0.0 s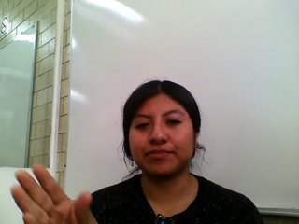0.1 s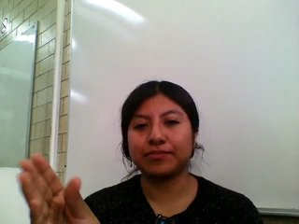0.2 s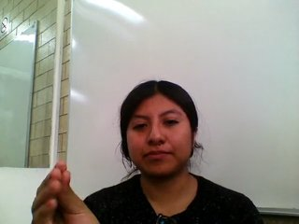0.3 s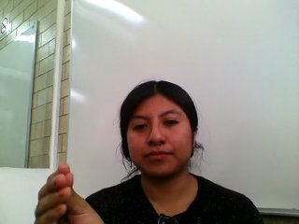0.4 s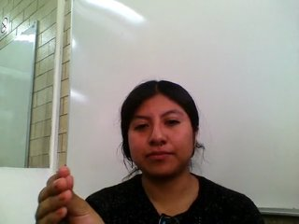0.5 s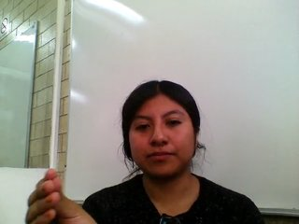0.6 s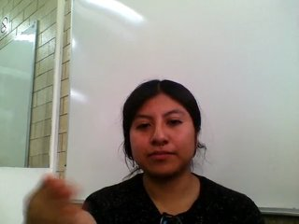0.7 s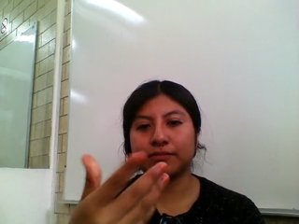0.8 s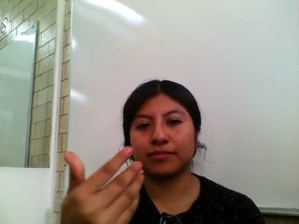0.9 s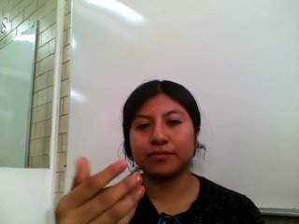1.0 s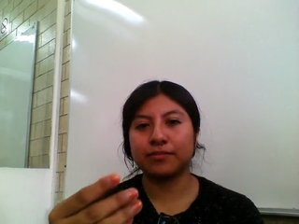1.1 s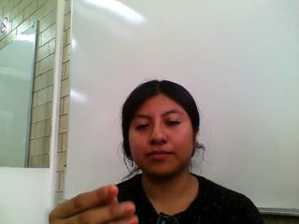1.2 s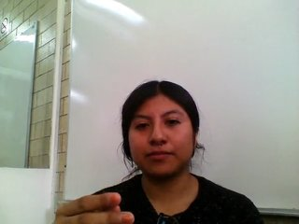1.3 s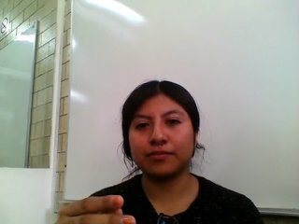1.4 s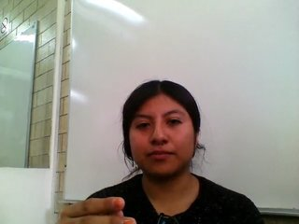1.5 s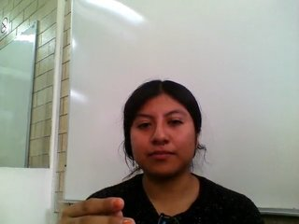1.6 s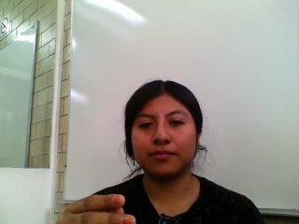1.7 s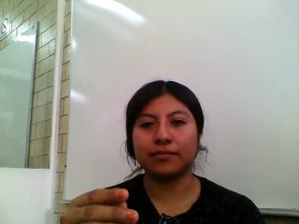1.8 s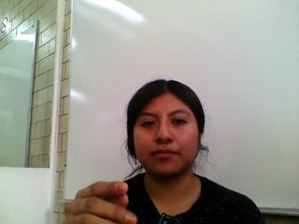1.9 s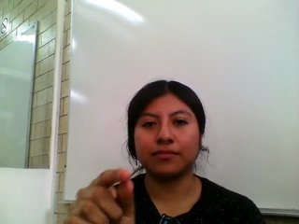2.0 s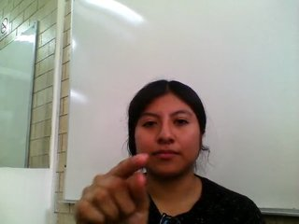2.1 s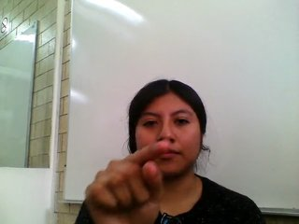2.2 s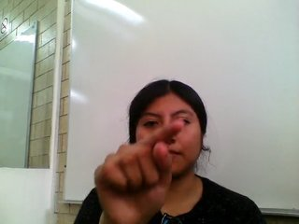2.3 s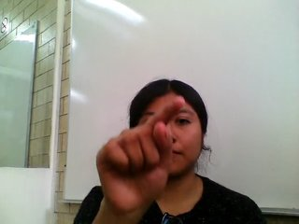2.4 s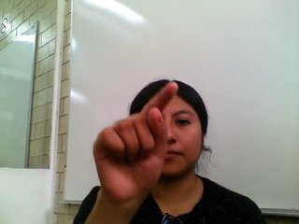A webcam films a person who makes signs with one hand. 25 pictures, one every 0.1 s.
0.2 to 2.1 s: On the screen the hand sweeps to the right. The name of the sign: Throw left.
